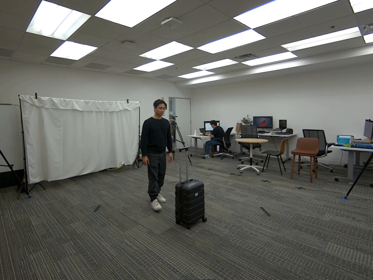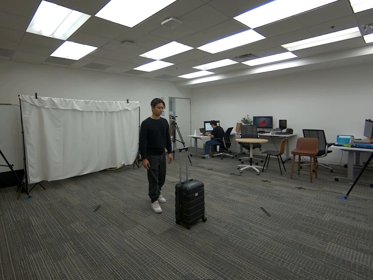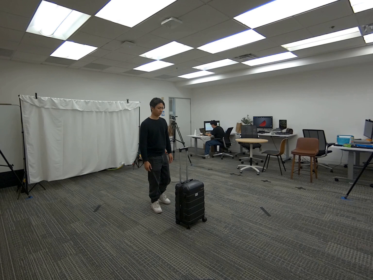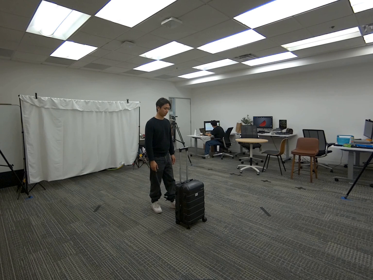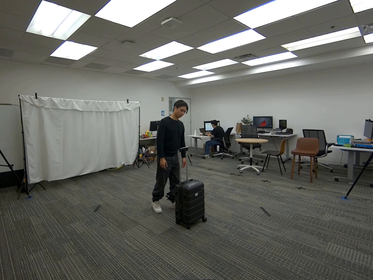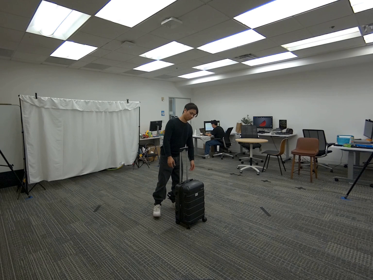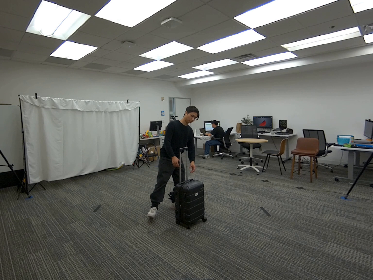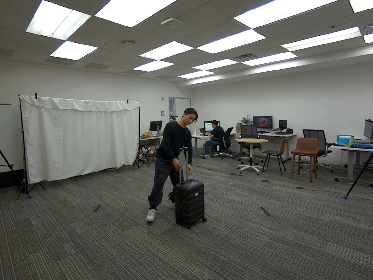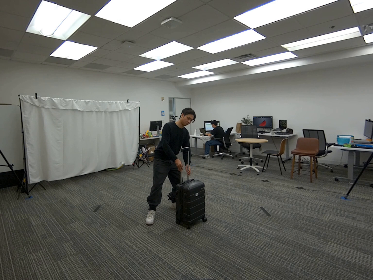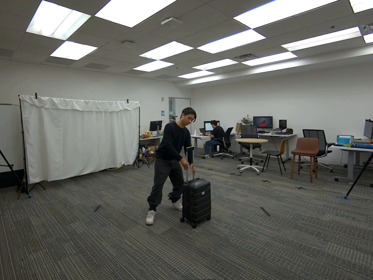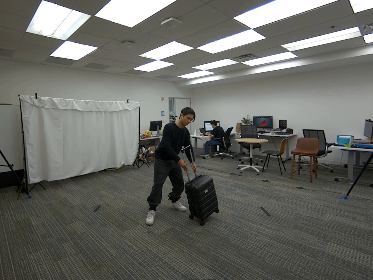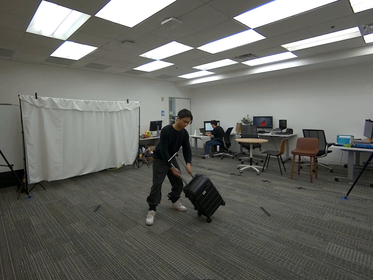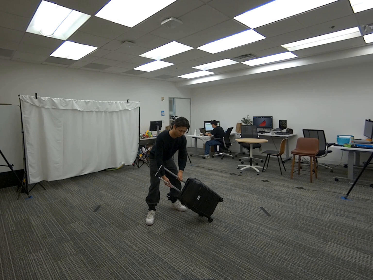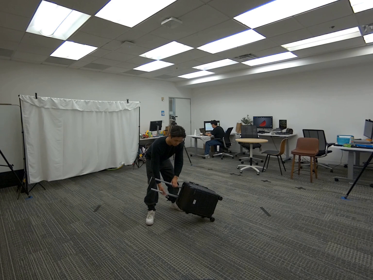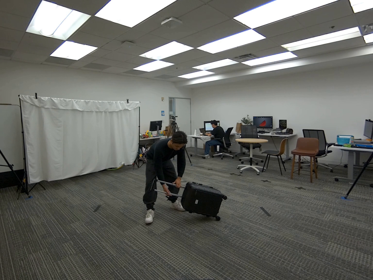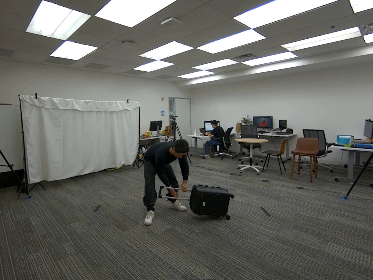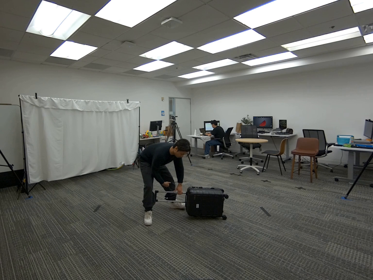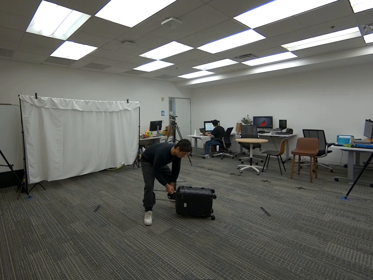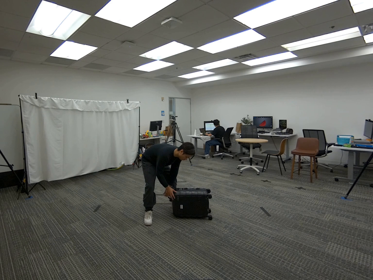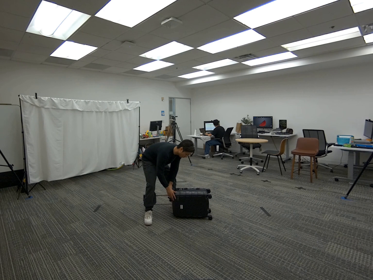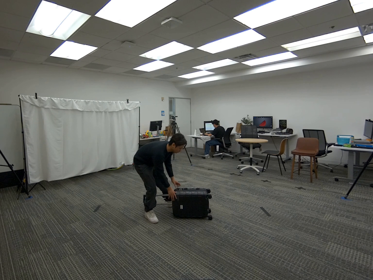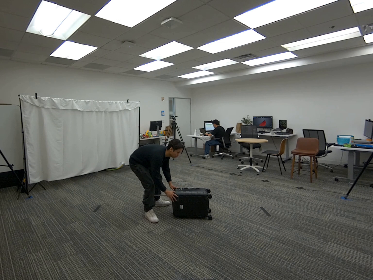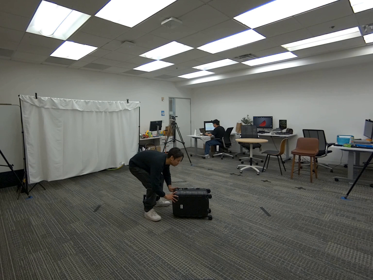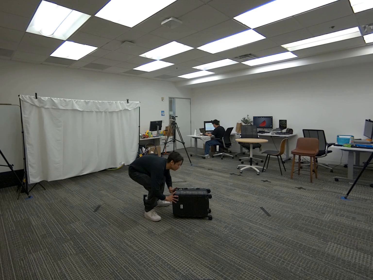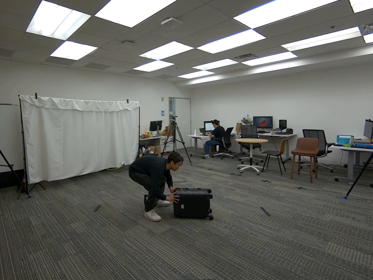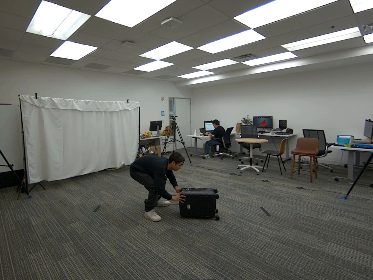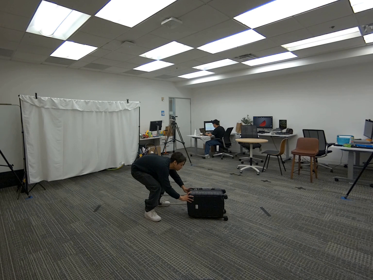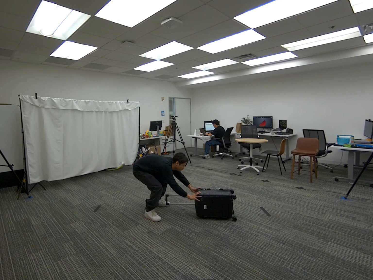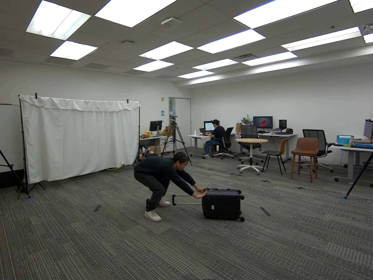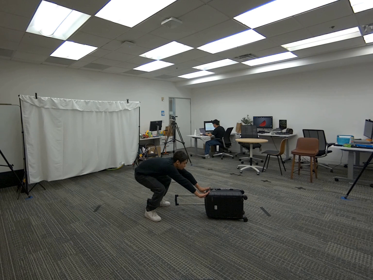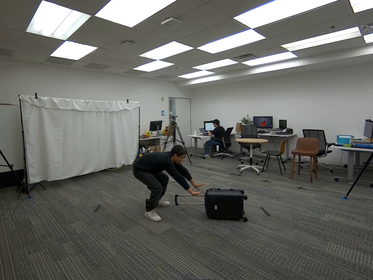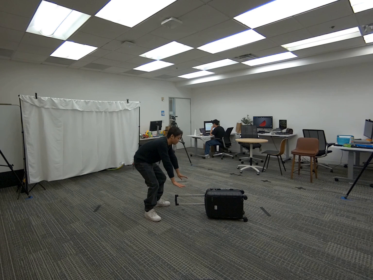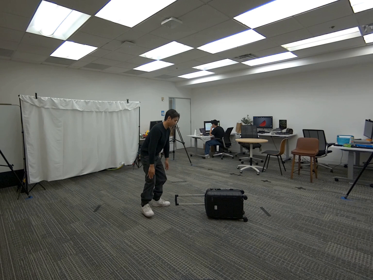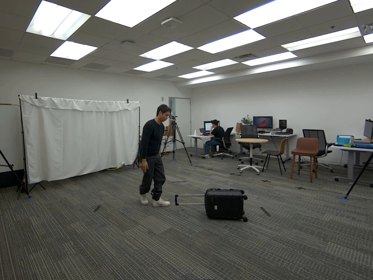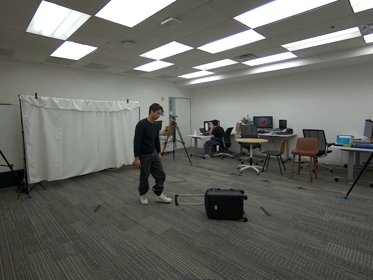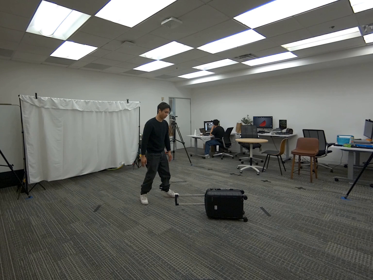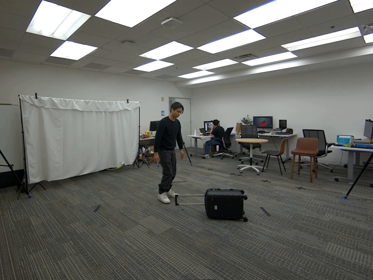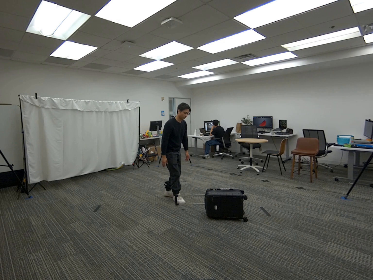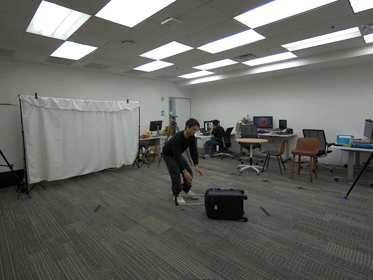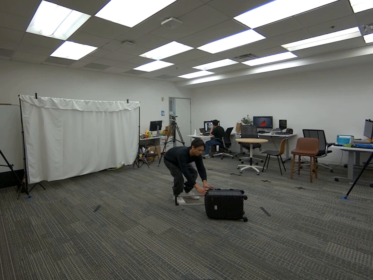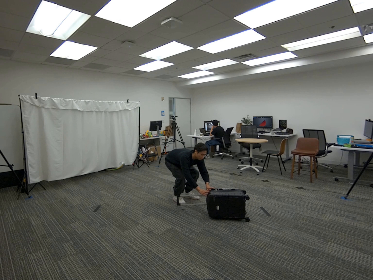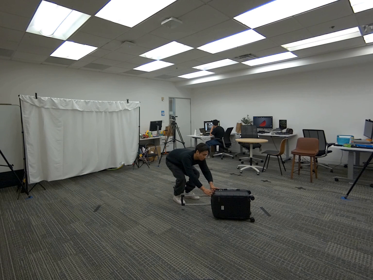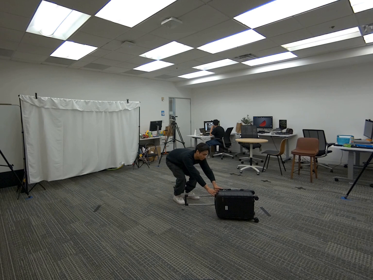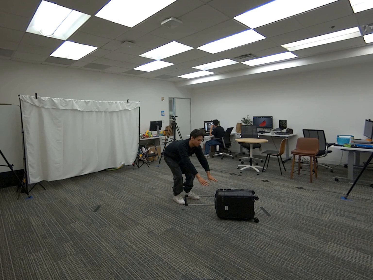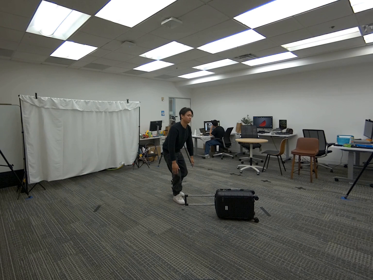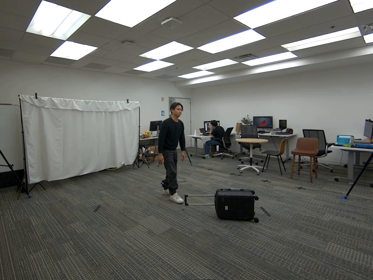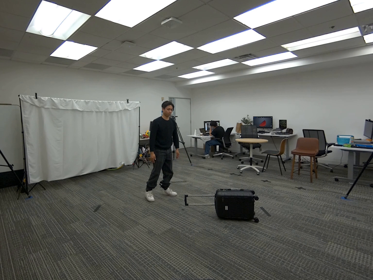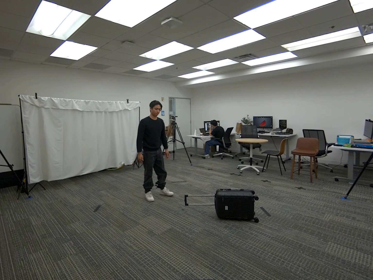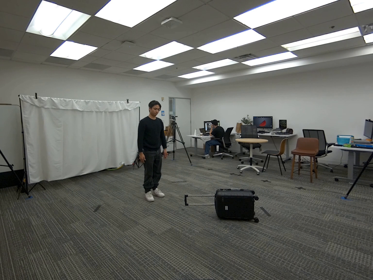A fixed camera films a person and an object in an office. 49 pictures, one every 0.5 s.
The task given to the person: Walk over to the rolling luggage within the bounding area and place the luggage on its side and proceed to push the rolling luggge away from you within the bounding area.
